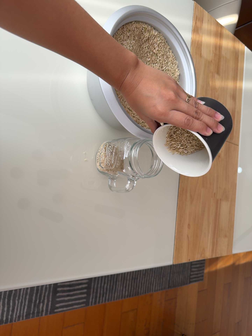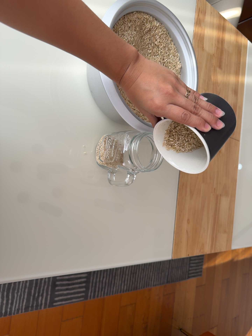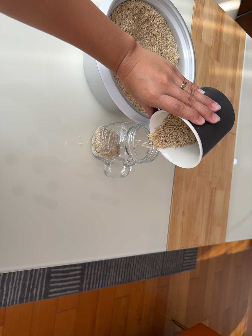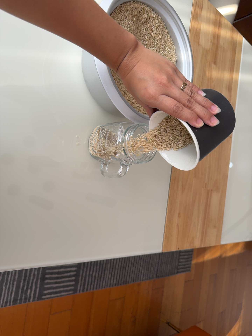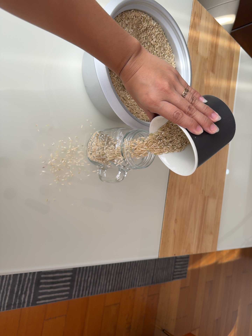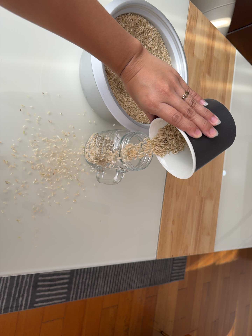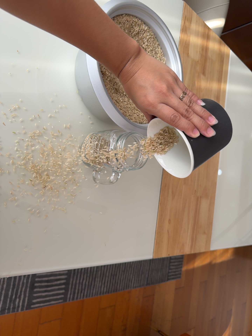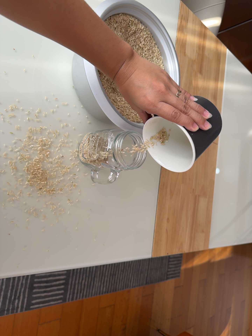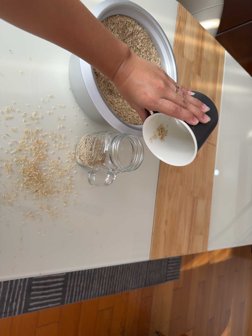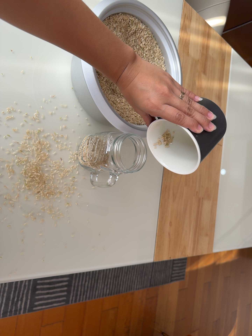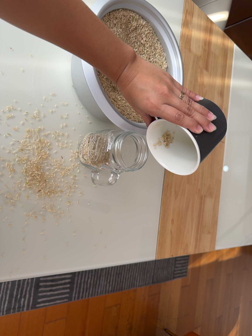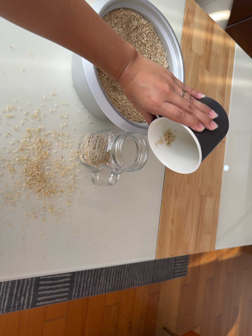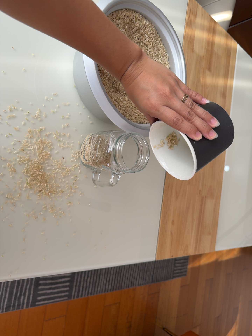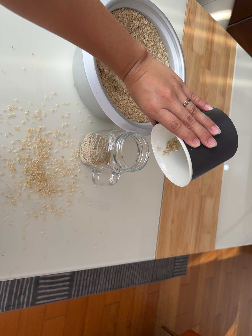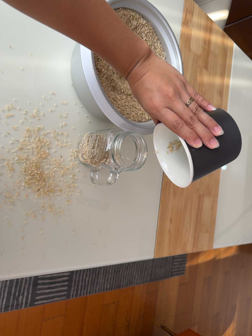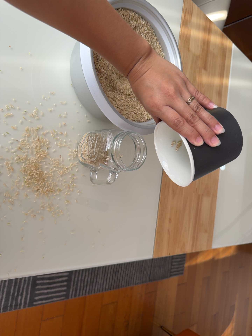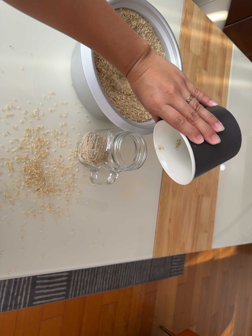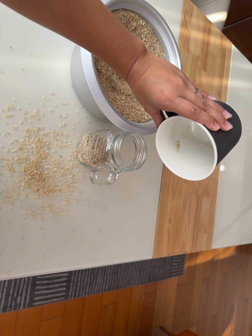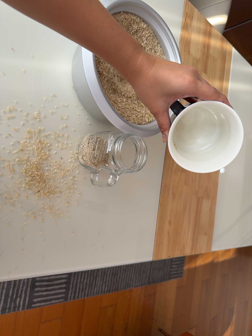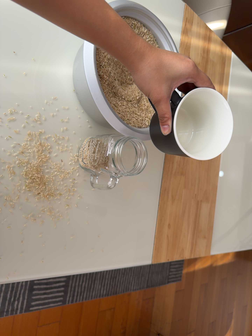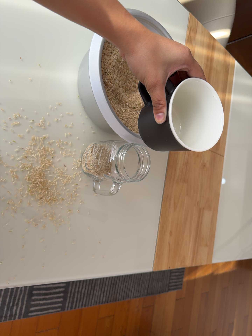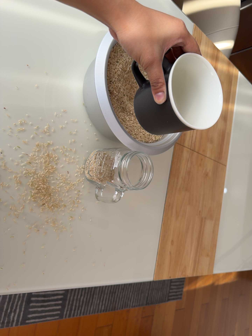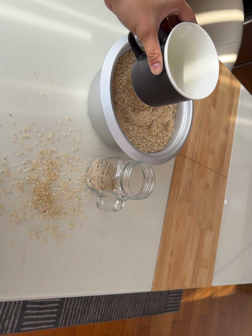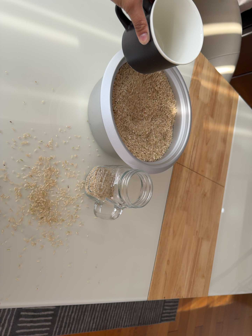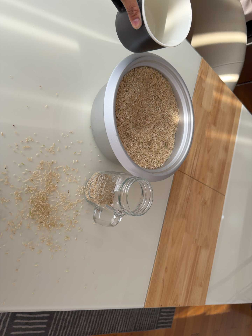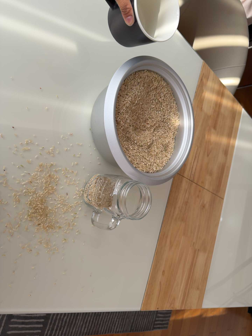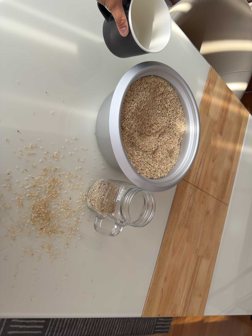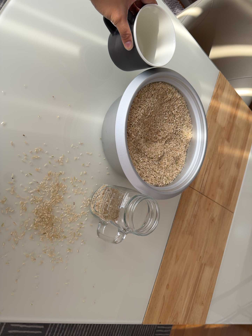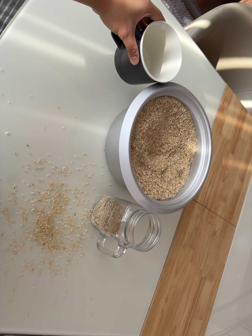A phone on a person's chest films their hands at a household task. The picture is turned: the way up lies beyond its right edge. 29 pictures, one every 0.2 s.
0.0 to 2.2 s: The camera shifts only a little, or ends up much as it began.
2.2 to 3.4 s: The camera keeps its place and its aim.
3.4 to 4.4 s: The camera shifts only a little, or ends up much as it began.
4.4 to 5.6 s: The camera travels toward the top of its view, about 6 cm, so close, fixed things drift downward. It rolls about its line of sight by about 10 degrees, and the scene rotates clockwise.
The film runs forward here.
